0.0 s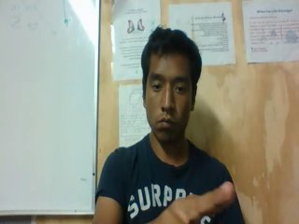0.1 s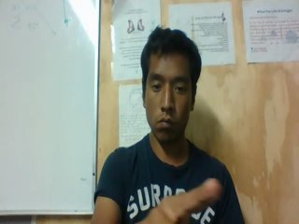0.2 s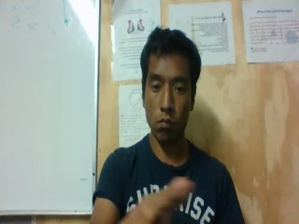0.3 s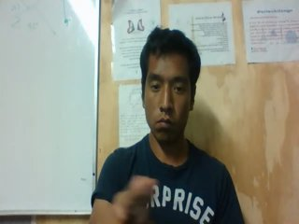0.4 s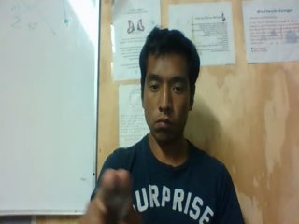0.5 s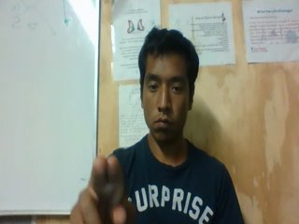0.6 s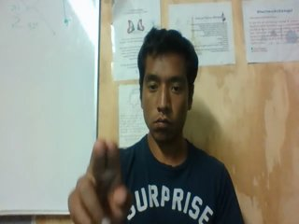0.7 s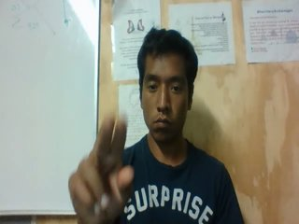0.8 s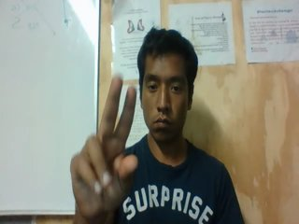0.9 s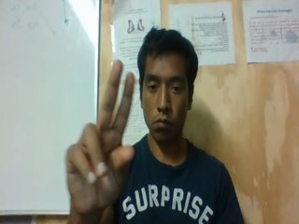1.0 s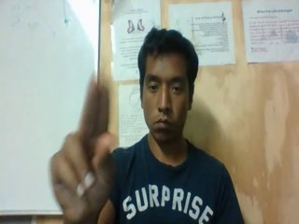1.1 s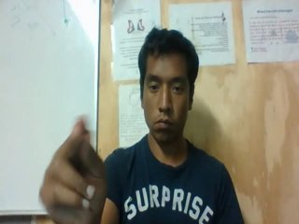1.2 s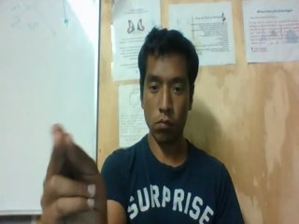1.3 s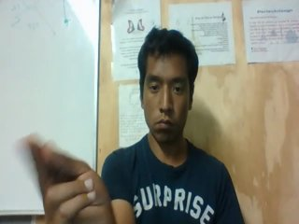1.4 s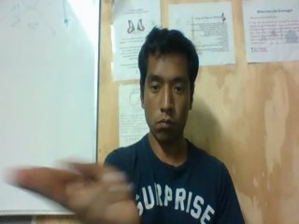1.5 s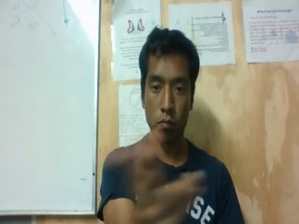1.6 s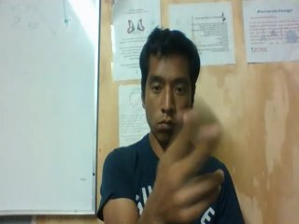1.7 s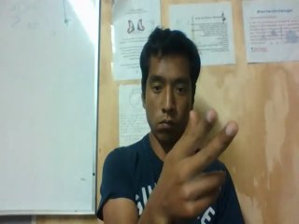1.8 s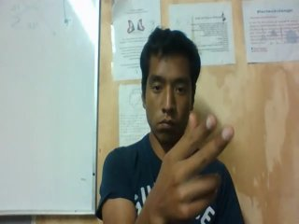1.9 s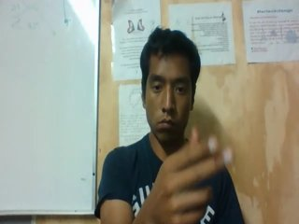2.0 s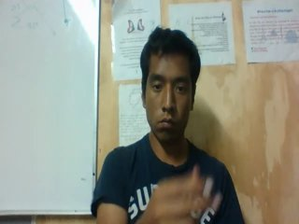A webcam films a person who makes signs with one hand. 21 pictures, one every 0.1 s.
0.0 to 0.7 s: Pointing with two fingers.
0.8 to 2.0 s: On the screen the hand sweeps to the right. The name of the sign: Throw left.
